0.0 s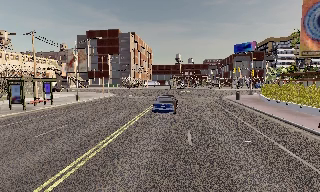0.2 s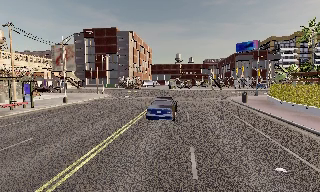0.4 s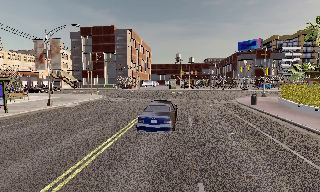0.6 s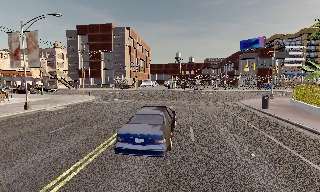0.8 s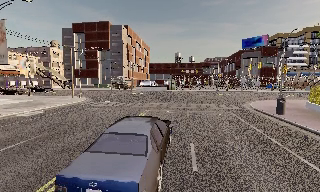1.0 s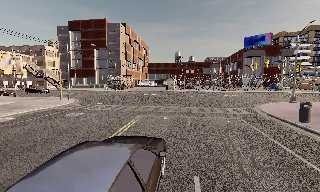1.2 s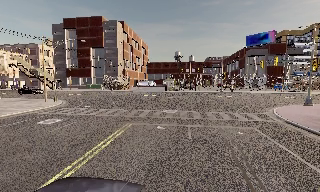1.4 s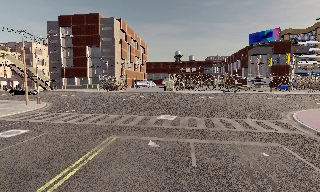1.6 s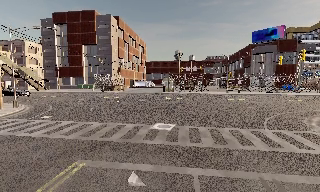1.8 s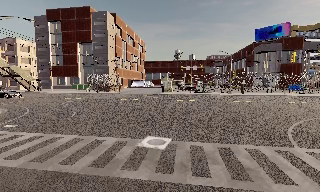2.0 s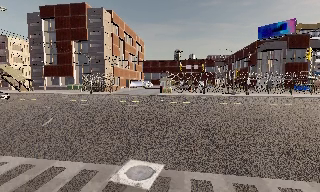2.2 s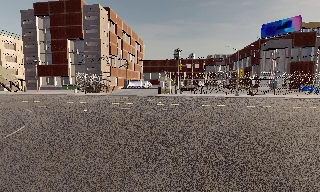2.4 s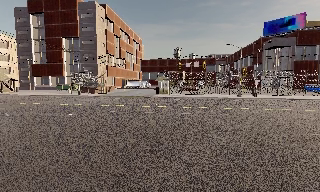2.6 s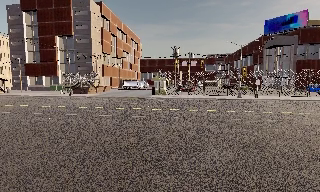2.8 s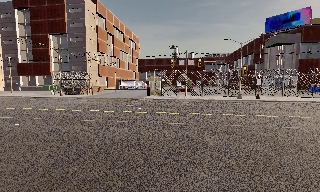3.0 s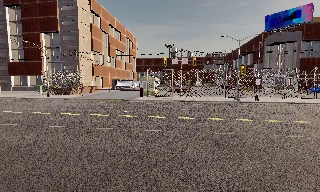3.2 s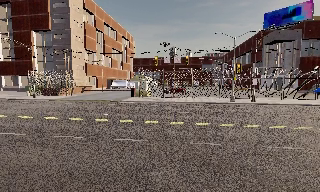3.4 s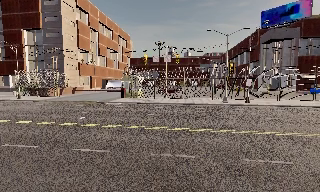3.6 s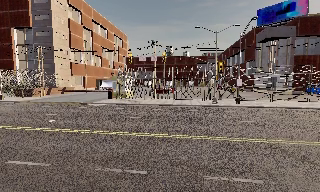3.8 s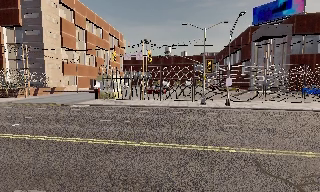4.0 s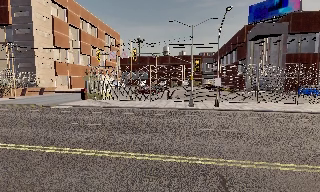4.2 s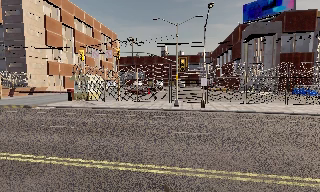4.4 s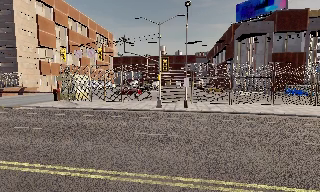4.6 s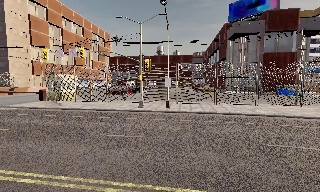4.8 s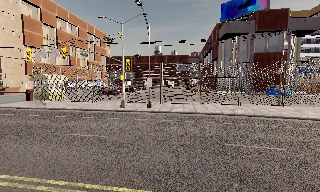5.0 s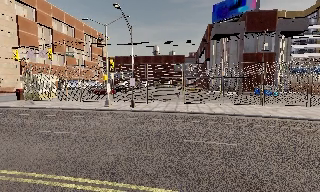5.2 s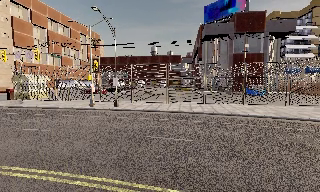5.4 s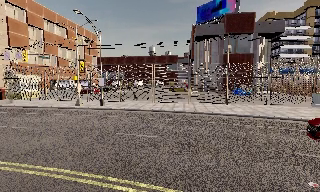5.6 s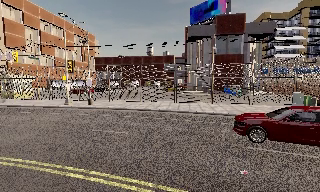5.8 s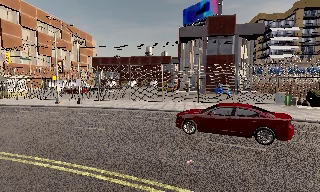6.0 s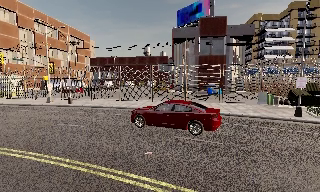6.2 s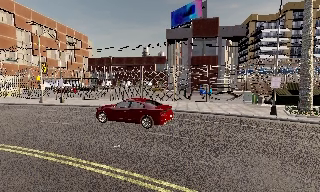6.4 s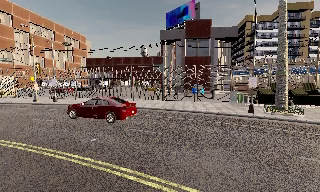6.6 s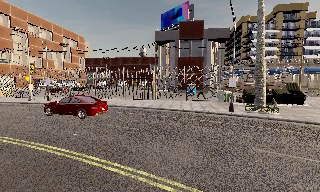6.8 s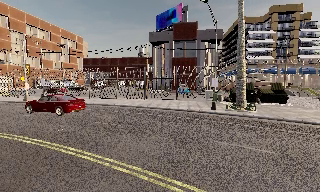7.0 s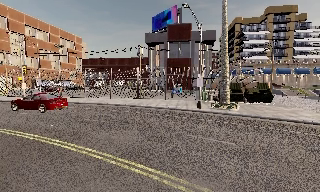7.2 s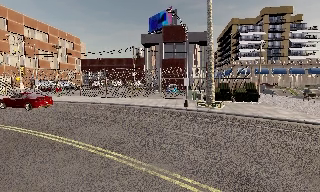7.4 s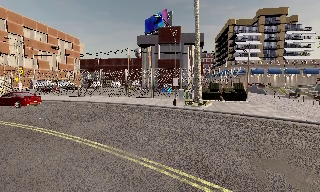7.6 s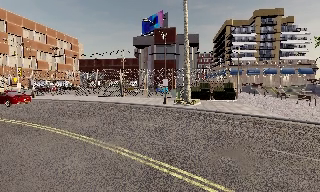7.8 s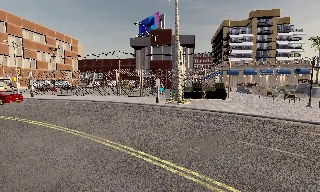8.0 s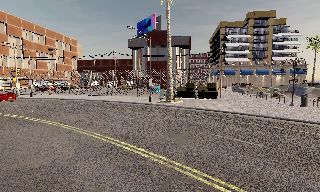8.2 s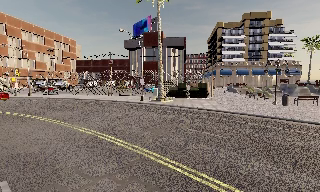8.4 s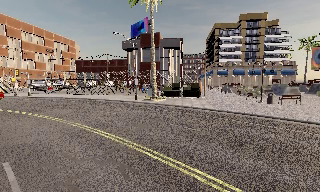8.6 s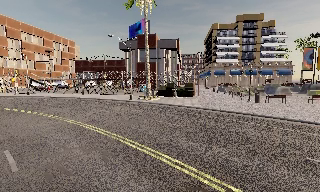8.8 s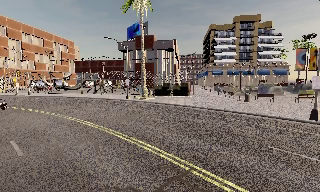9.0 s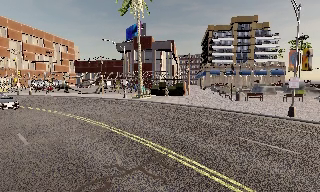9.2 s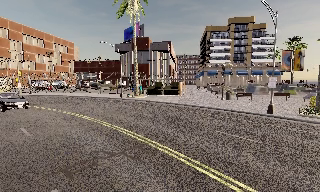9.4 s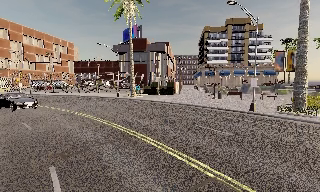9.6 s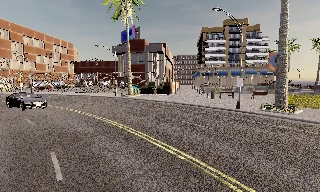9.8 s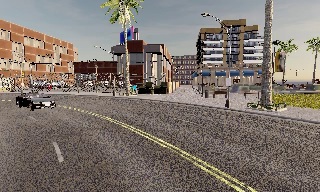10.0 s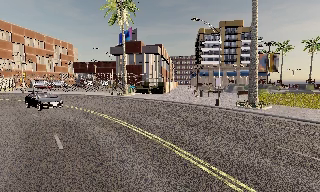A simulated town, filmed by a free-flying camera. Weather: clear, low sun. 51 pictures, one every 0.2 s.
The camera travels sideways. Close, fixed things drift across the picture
to the left.
0.0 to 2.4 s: The camera travels forward, about 25 m, so what stands in front looms larger.
2.4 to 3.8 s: The camera travels forward and to its right, about 12 m, so what stands in front looms larger.
3.8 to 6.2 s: The camera travels to its right, about 18 m, so close, fixed things drift to the left.
6.2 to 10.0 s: The camera travels backward and to its right, about 25 m, so what stands in front gets smaller.
The film runs forward here.
